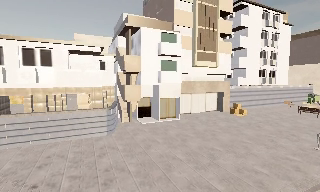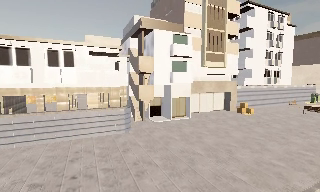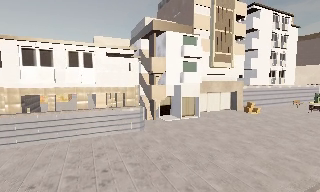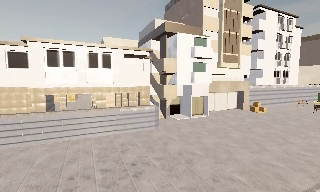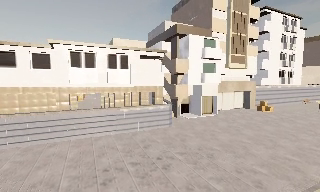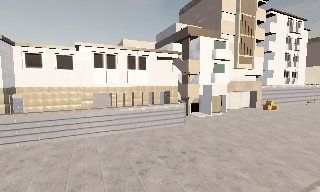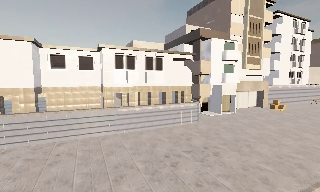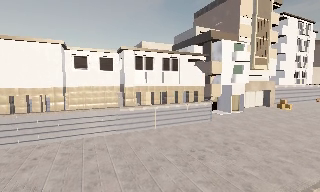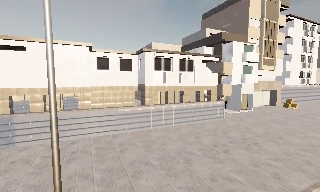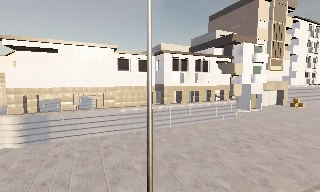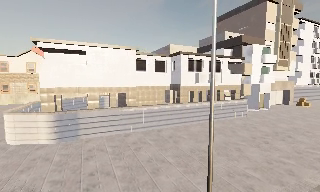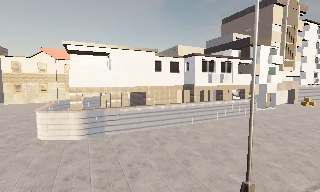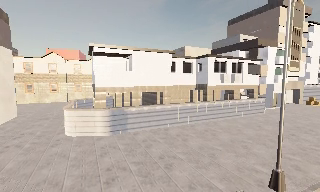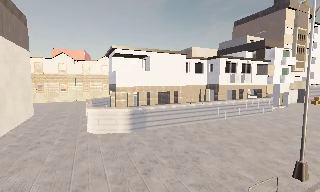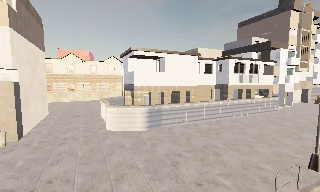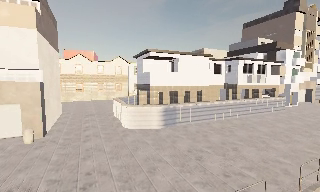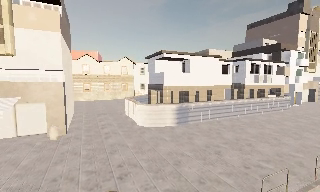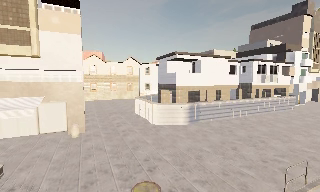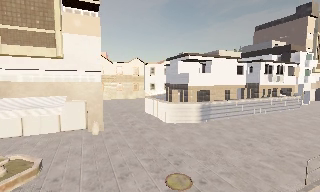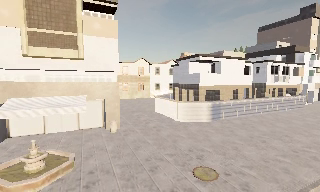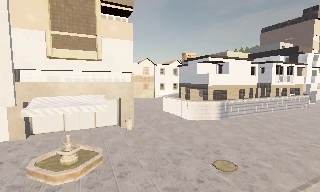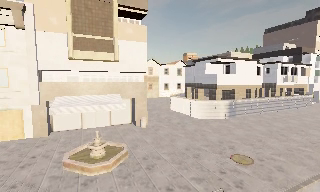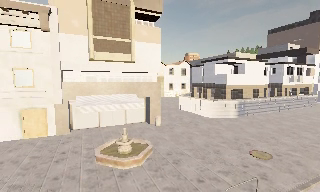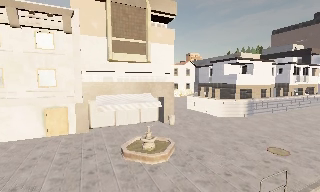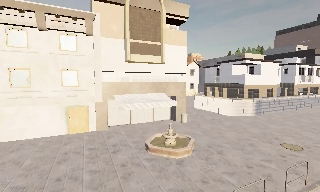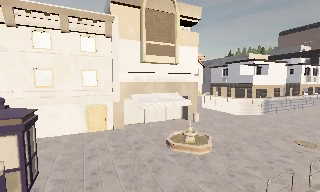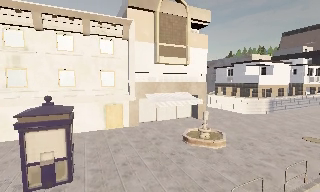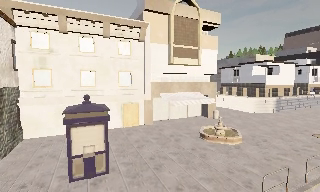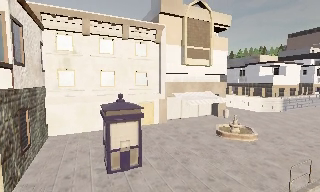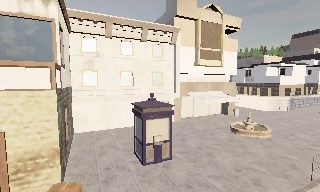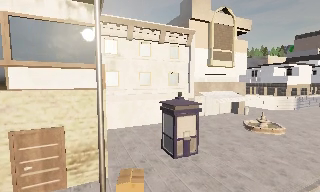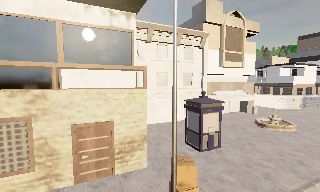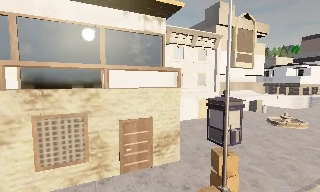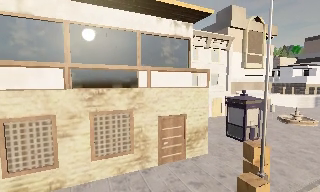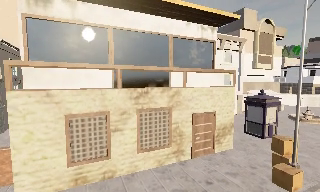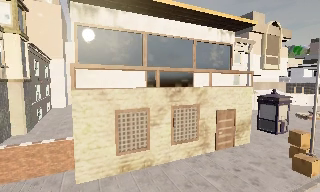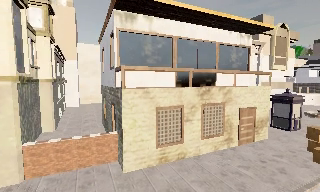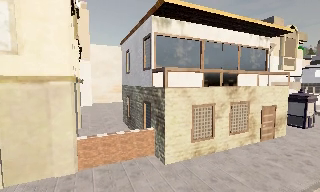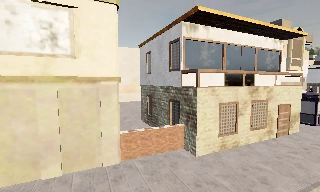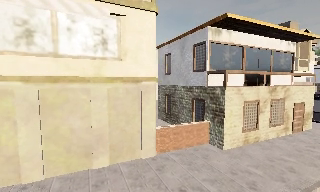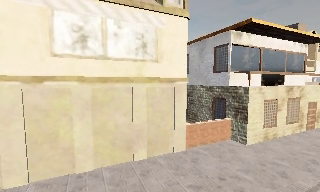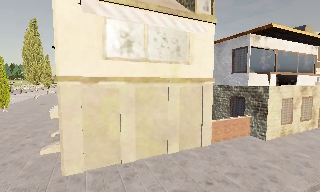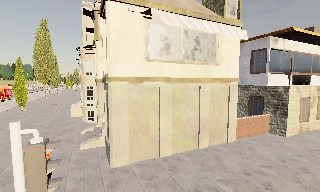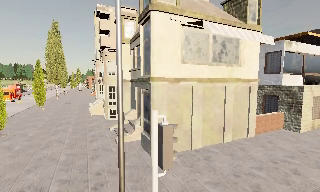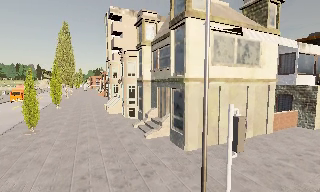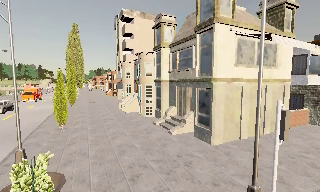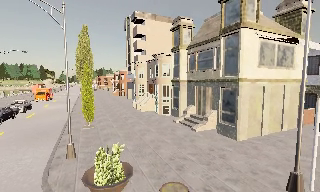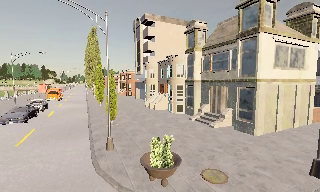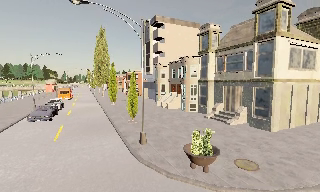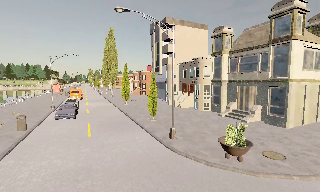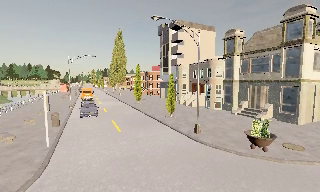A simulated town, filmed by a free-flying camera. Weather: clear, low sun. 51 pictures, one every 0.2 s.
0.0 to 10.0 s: The camera travels to its left and backward, about 80 m, so close, fixed things drift to the right.
The film runs forward here.
